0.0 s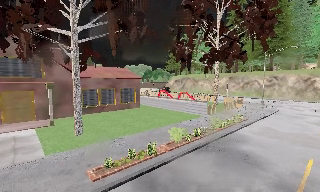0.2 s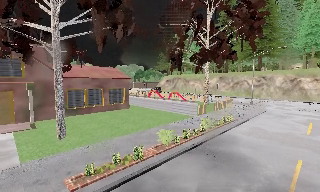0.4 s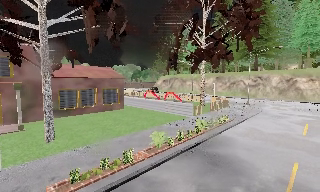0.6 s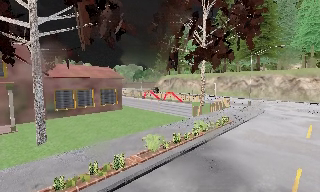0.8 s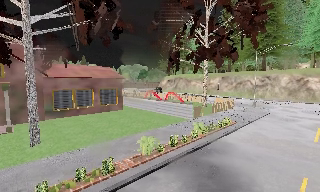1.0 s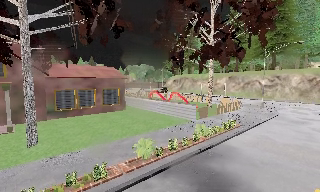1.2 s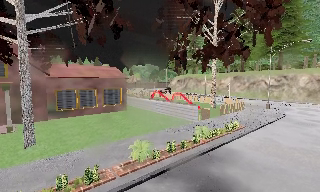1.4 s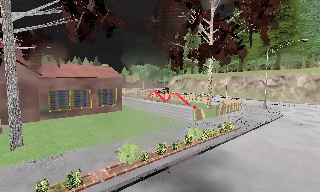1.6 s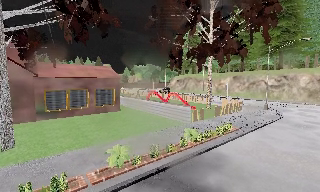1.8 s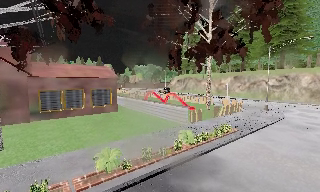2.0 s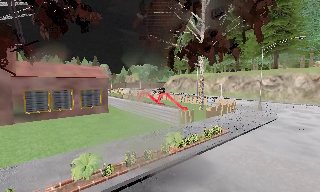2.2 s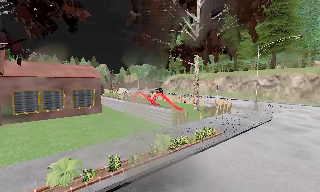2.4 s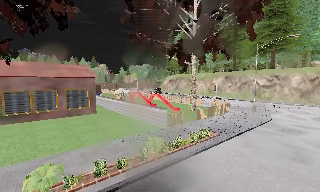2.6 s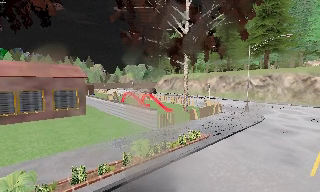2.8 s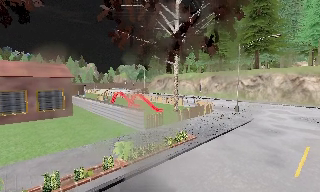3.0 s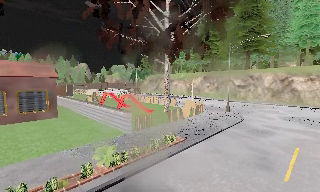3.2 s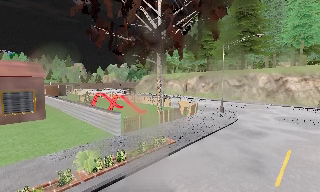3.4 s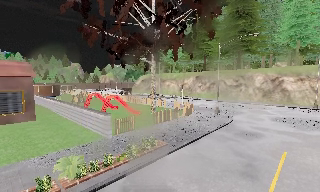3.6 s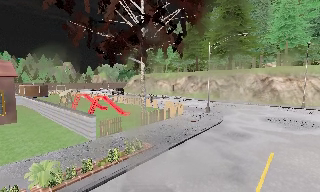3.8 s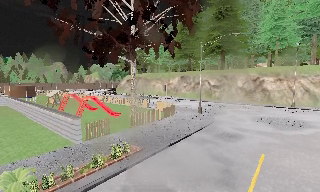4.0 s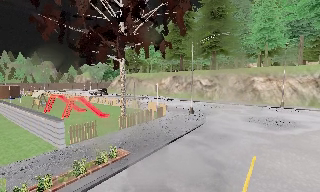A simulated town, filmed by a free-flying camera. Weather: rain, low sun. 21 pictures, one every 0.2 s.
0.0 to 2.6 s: The camera travels to its right and forward, about 7 m, so close, fixed things drift to the left.
2.6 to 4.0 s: The camera pans to its right, which is clockwise from overhead, by about 15 degrees. It travels forward and to its right, about 3.5 m, so what stands in front looms larger.
The film runs forward here.
